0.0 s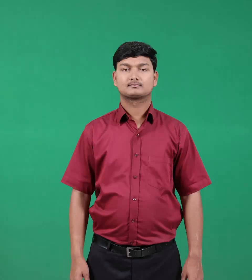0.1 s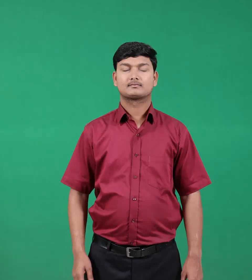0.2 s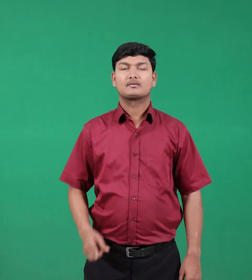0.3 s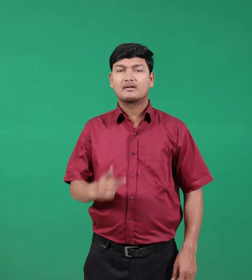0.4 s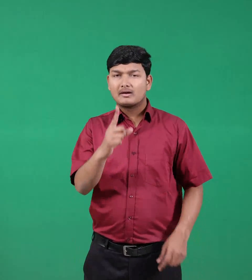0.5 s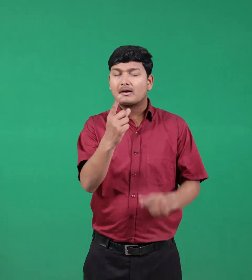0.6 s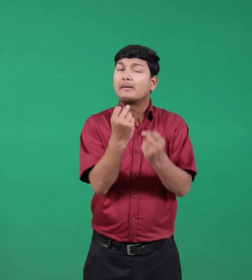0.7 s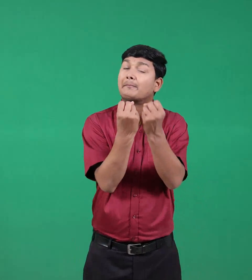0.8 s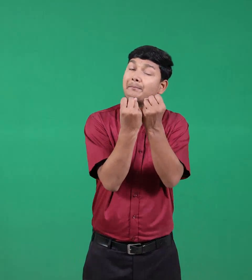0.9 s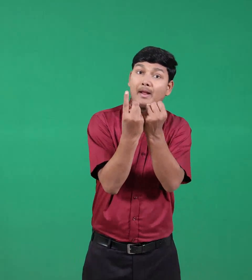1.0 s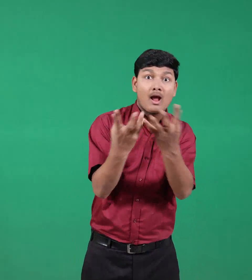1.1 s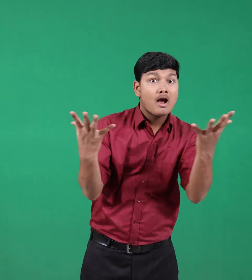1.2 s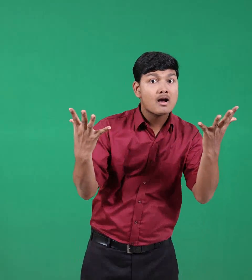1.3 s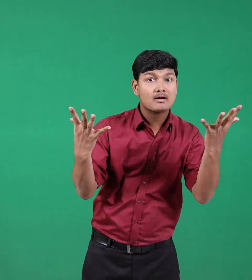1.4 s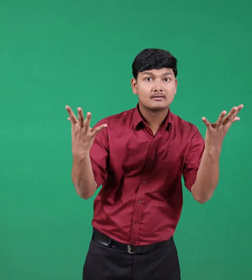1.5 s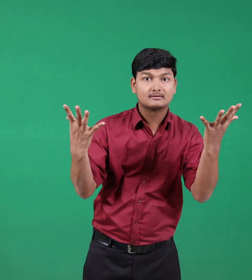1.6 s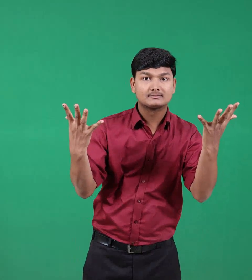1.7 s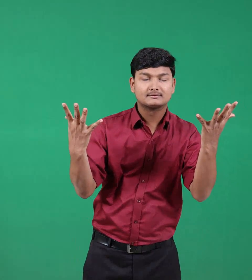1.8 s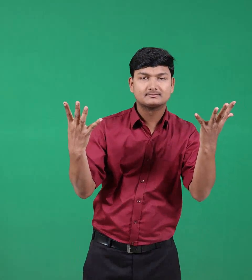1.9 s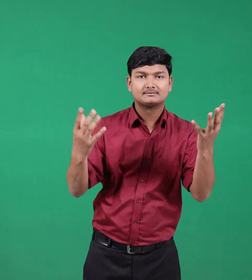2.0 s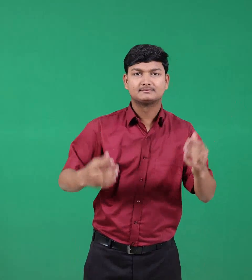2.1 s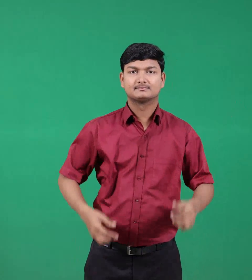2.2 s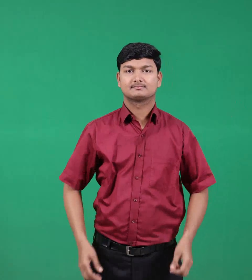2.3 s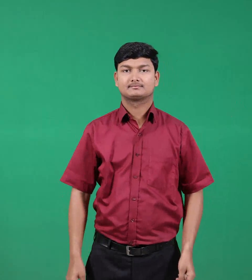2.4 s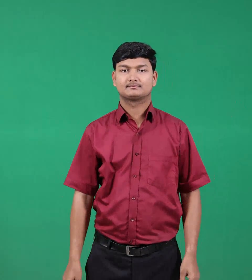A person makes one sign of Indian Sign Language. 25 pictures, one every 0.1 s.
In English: several
